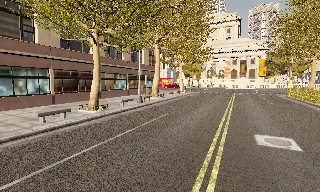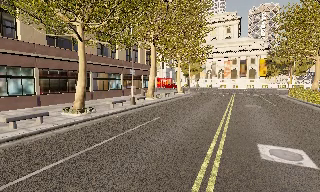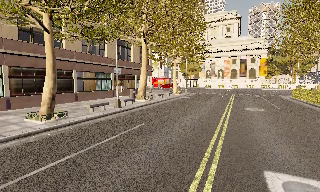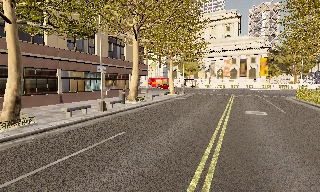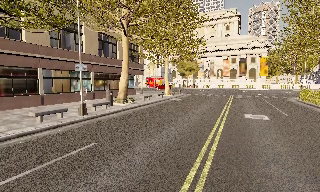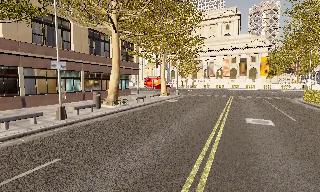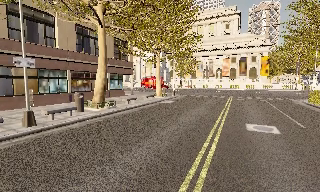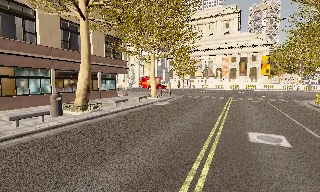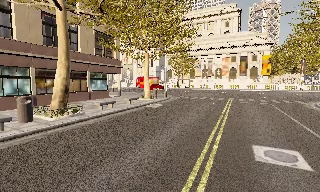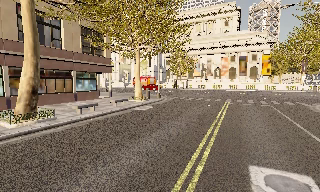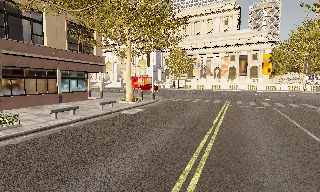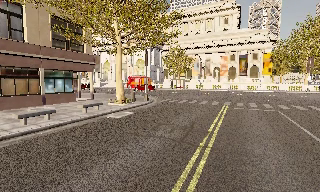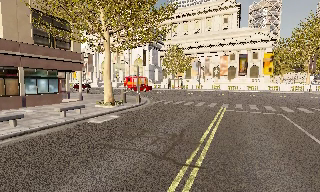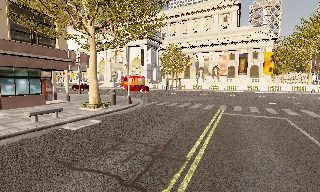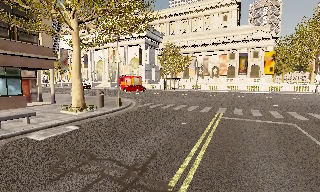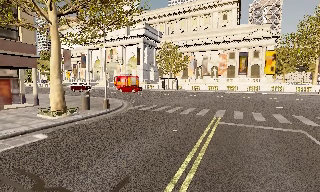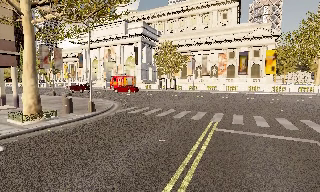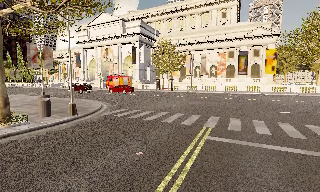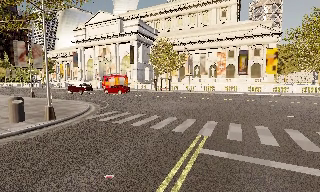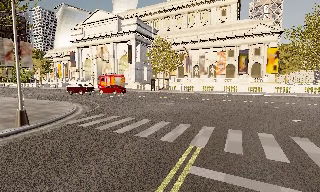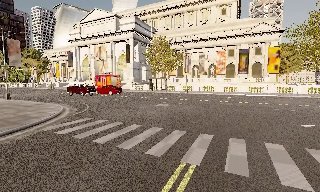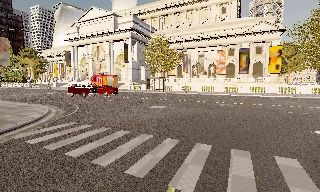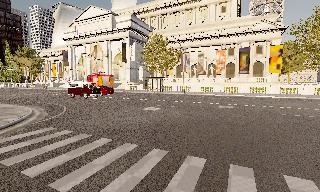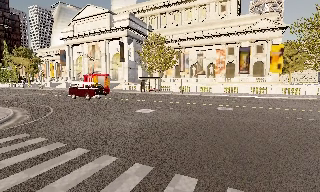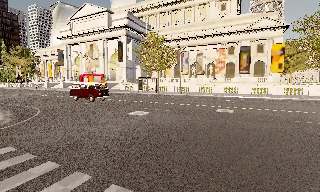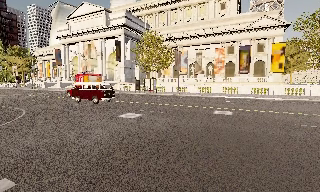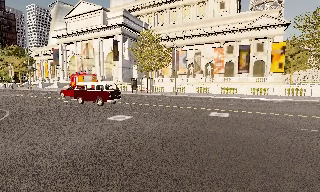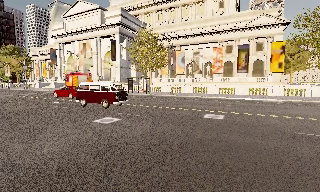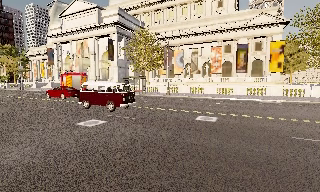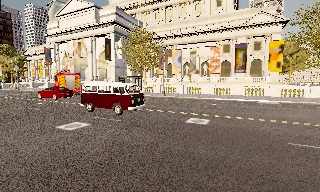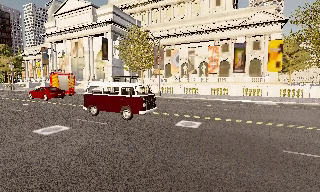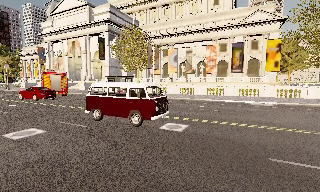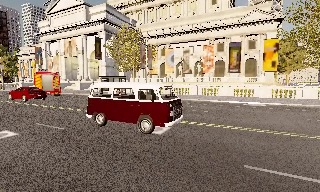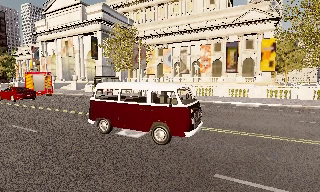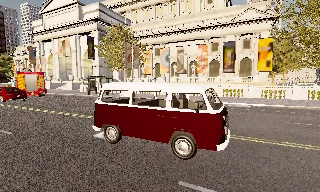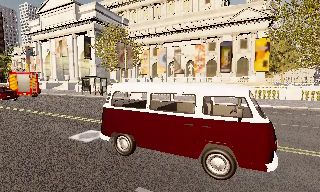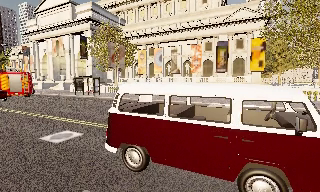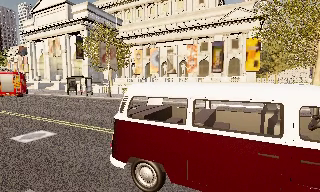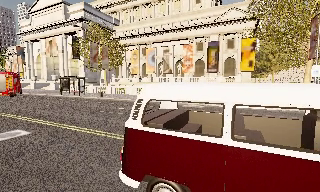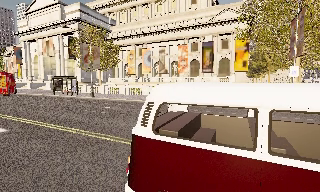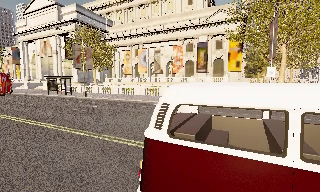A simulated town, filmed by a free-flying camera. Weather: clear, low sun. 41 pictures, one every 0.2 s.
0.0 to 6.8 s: The camera travels forward and to its right, about 40 m, so what stands in front looms larger. It loses speed.
6.8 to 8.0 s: The camera travels to its right, about 6 m, so close, fixed things drift to the left.
The film runs forward here.
